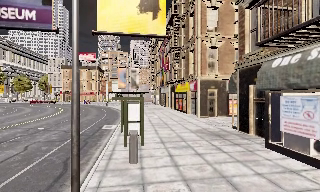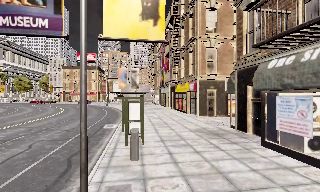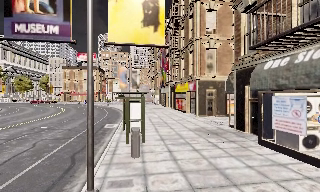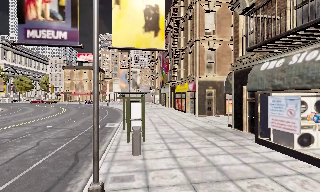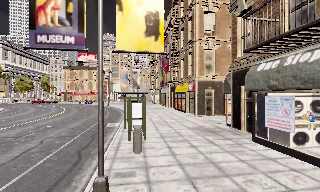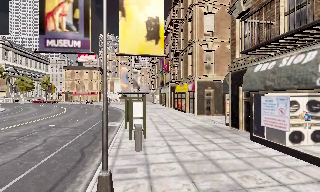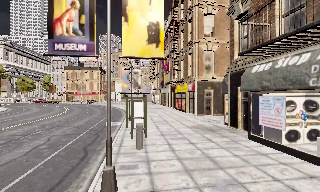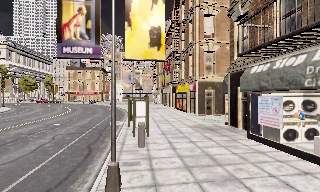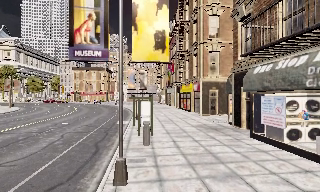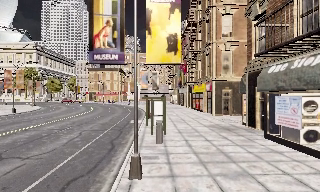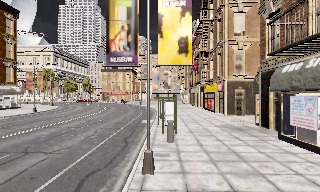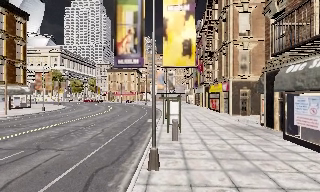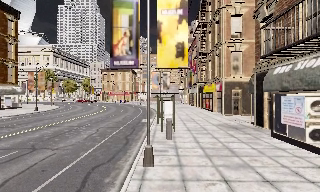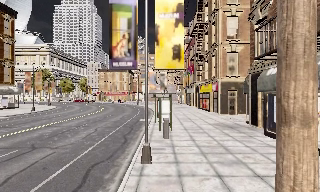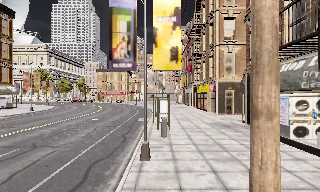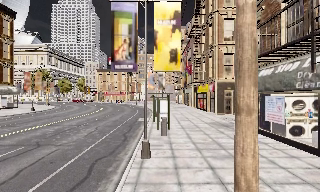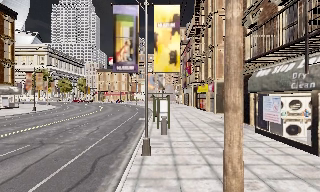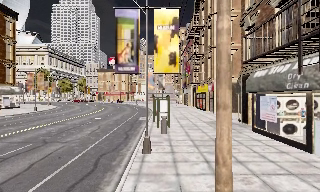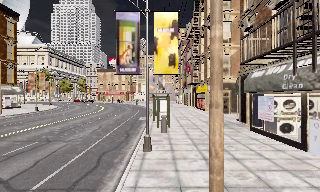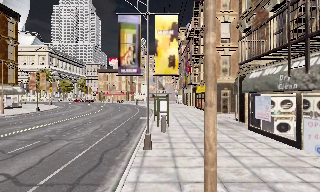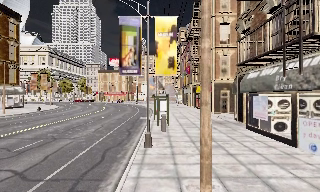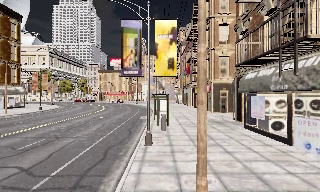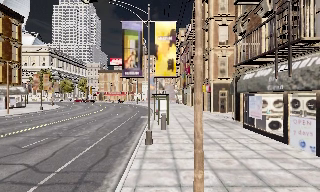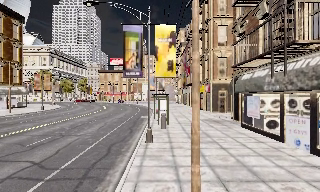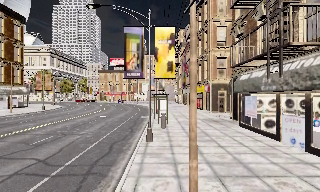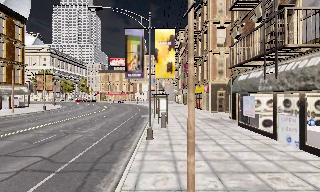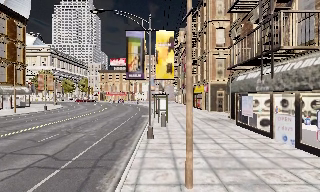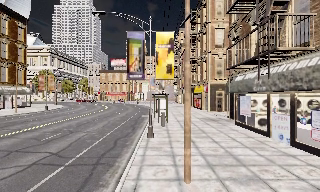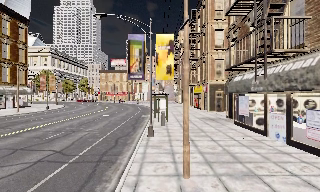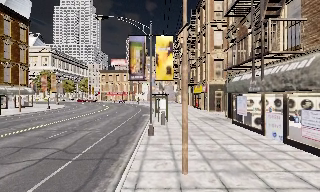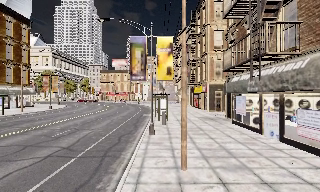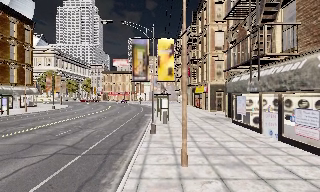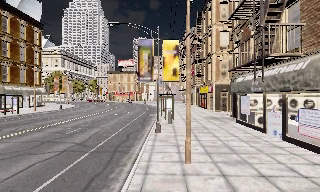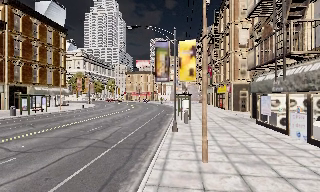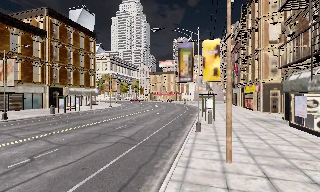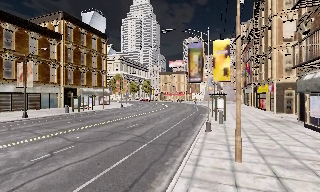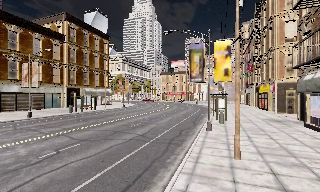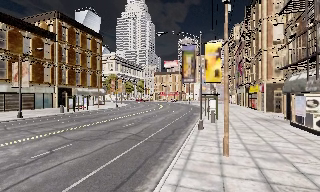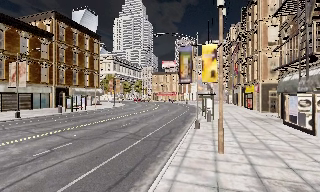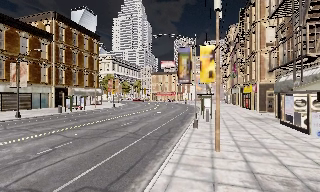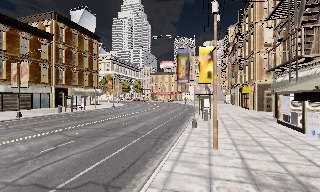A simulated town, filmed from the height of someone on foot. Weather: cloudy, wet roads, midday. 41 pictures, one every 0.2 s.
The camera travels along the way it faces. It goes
backward.
0.0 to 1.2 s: The camera travels backward, about 1.5 m, so what stands in front gets smaller.
1.2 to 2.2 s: The camera swings to its left by about 10 degrees, and the scene slides to the right. It travels backward, about 1.5 m, so what stands in front gets smaller.
2.2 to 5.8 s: The camera travels backward, about 5 m, so what stands in front gets smaller.
5.8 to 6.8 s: The scene slides to the right, as the camera pans about 15 degrees to its left. It travels backward, about 1.5 m, so what stands in front gets smaller.
6.8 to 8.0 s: The camera travels backward, about 1.5 m, so what stands in front gets smaller.
The film runs backward here.
